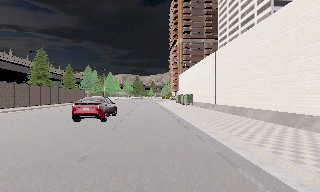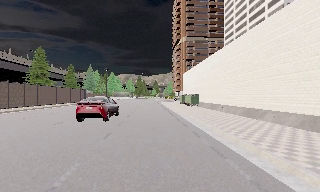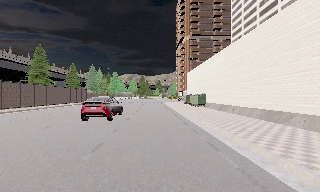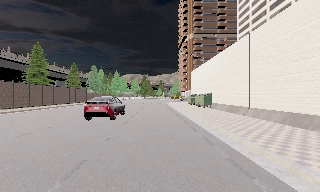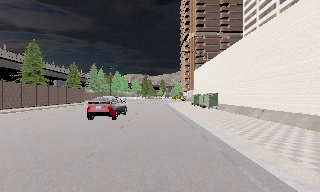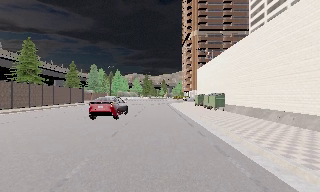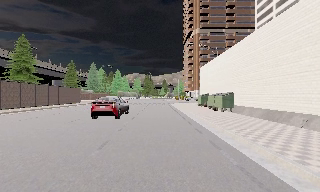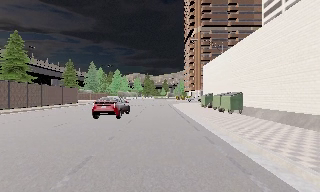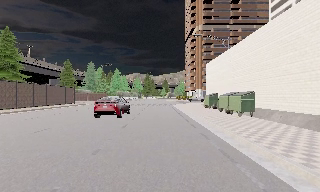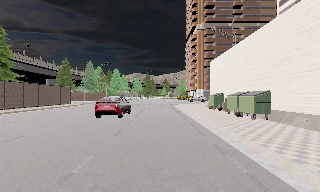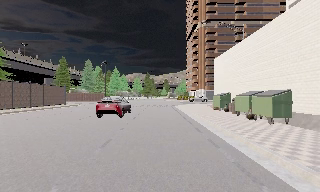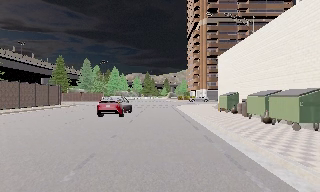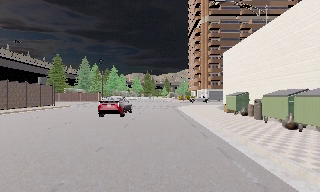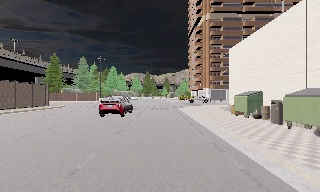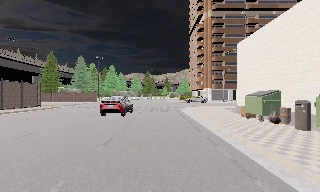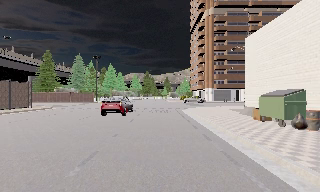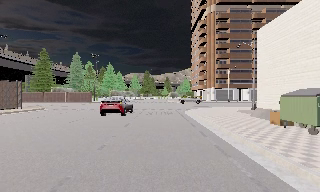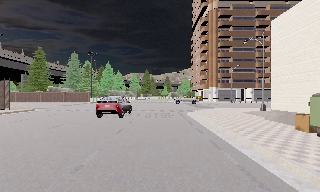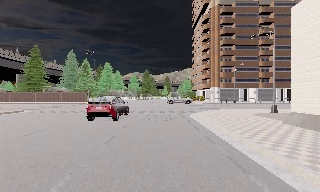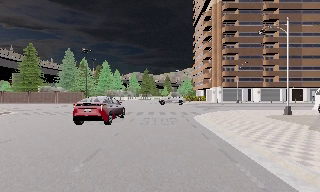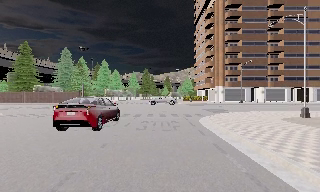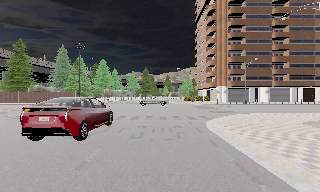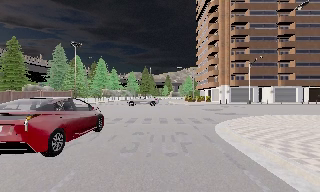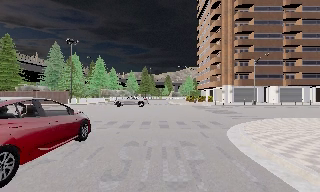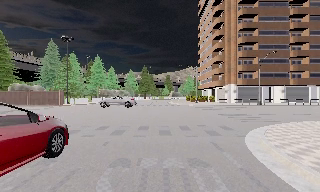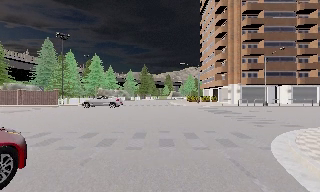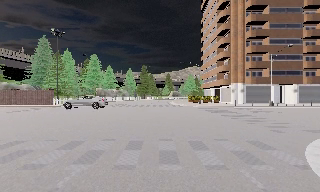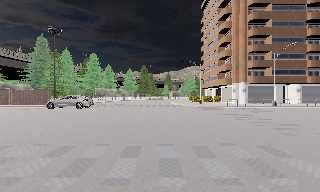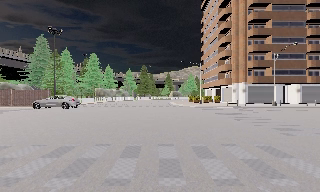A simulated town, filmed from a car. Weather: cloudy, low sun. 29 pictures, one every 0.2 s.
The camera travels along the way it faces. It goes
forward.
0.0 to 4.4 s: The camera travels forward, about 30 m, so what stands in front looms larger.
4.4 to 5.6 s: The camera travels forward, about 6 m, so what stands in front looms larger. It loses speed.
The film runs forward here.
